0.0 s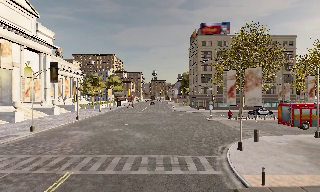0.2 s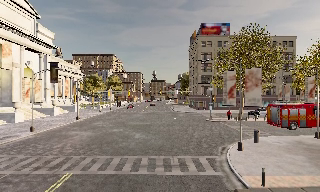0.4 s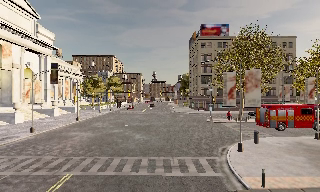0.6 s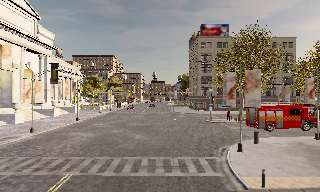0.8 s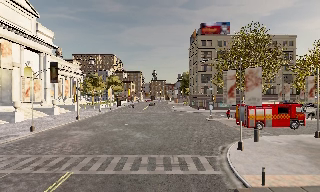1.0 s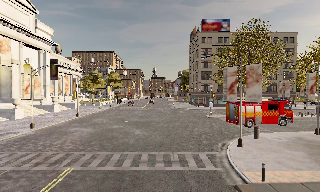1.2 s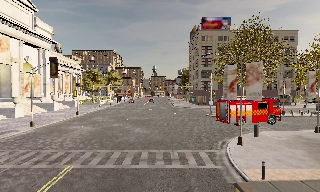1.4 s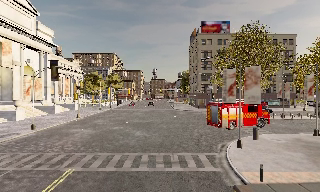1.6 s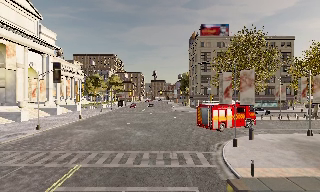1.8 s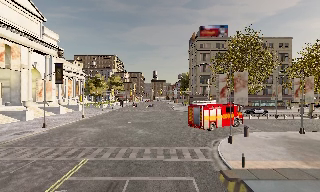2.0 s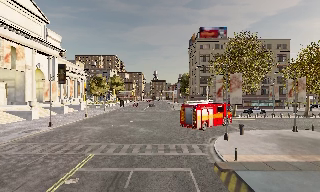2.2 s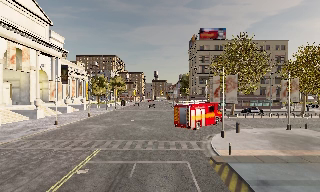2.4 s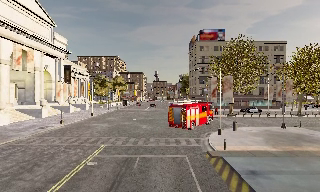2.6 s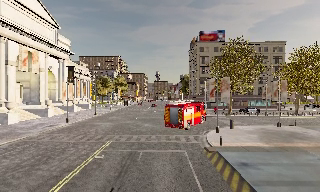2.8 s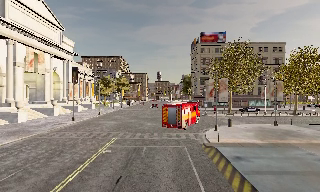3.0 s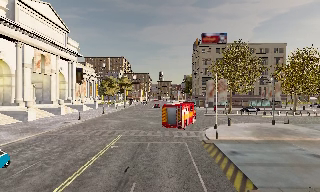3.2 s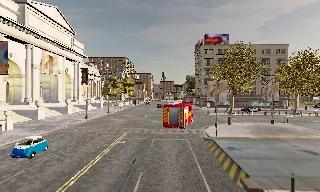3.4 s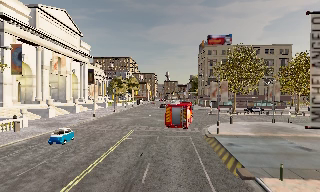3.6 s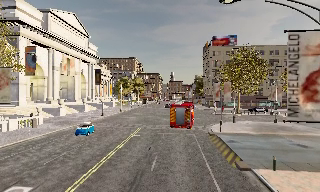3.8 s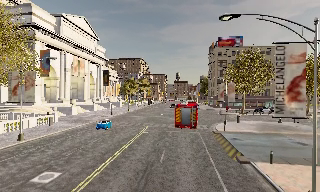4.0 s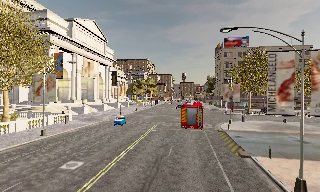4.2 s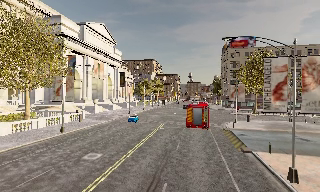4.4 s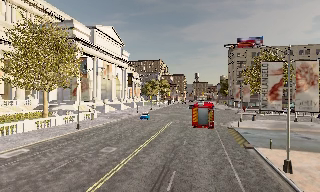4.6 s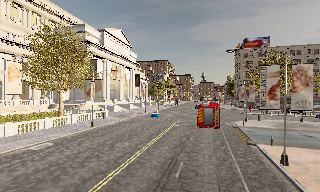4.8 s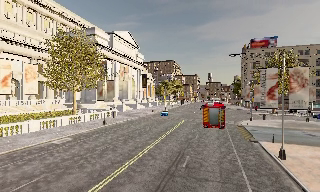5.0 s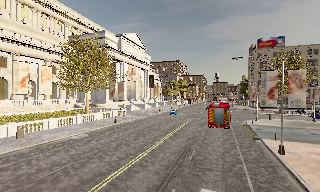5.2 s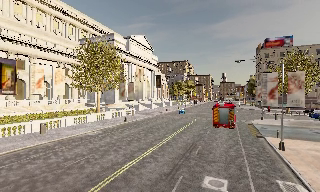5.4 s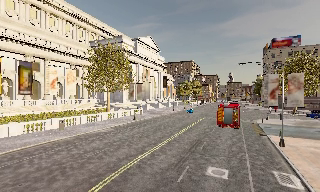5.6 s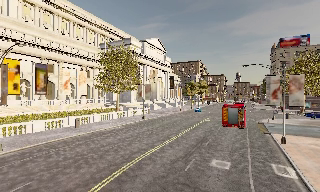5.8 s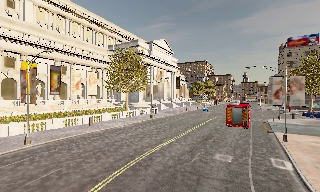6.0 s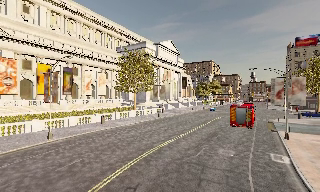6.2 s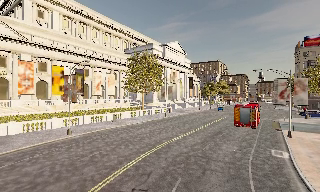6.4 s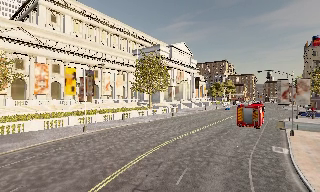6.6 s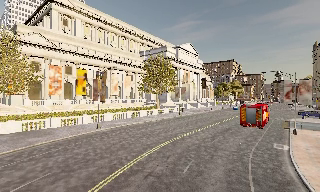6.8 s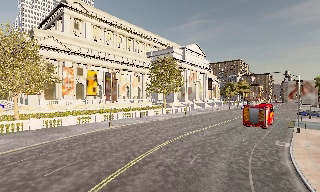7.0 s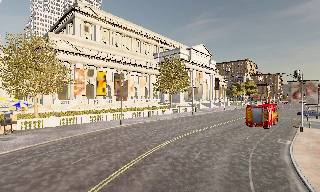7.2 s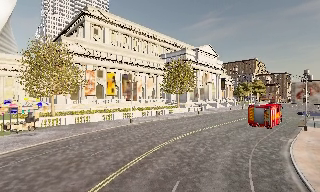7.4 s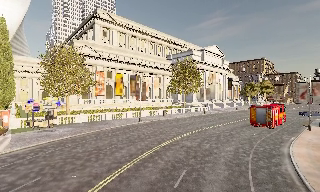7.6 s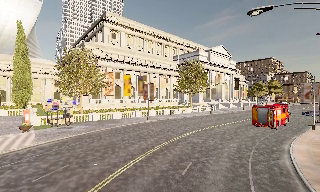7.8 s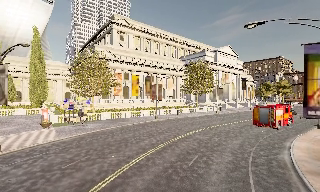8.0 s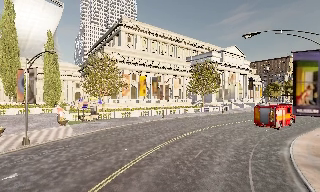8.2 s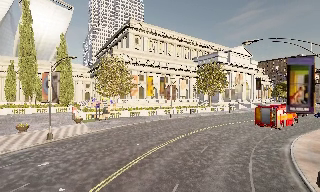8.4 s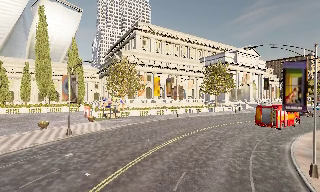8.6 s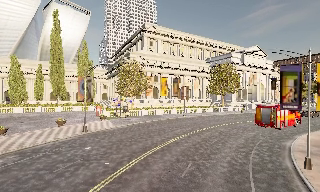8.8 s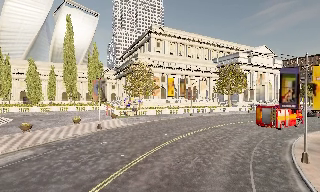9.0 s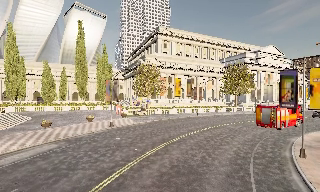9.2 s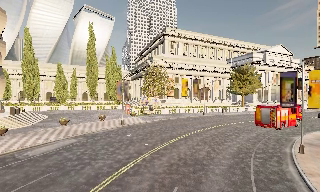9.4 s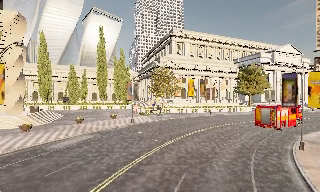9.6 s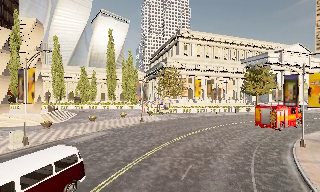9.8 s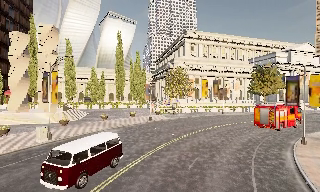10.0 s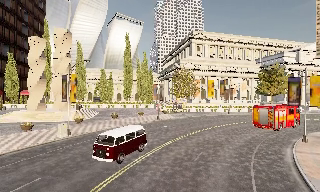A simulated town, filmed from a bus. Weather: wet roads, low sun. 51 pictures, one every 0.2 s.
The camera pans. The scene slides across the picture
to the right.
The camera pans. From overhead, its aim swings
counterclockwise.
0.0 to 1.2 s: The camera shifts only a little, or ends up much as it began.
1.2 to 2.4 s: The camera travels backward, about 5 m, so what stands in front gets smaller. It gains speed.
2.4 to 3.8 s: The camera travels backward, about 8 m, so what stands in front gets smaller.
3.8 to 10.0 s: The scene slides to the right, as the camera pans about 70 degrees to its left. It travels backward, about 40 m.
The film runs backward here.
